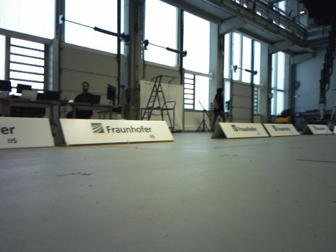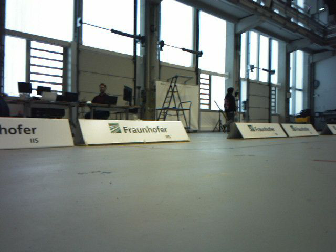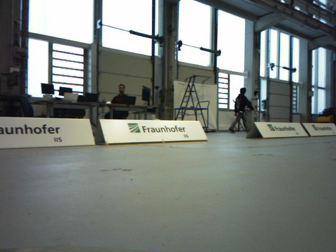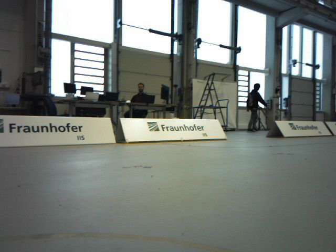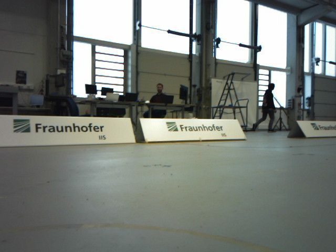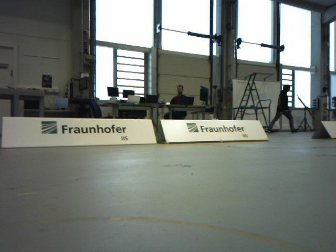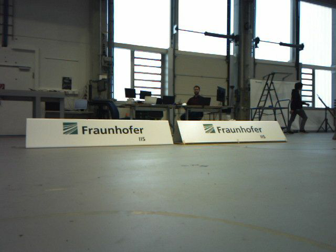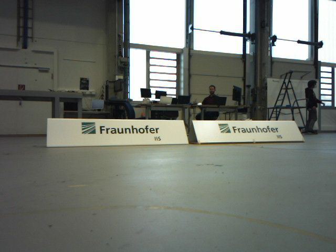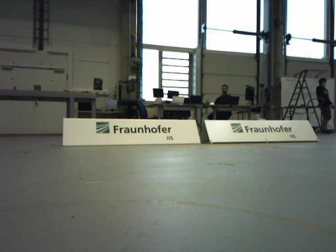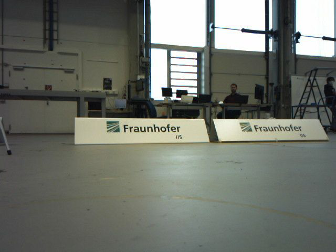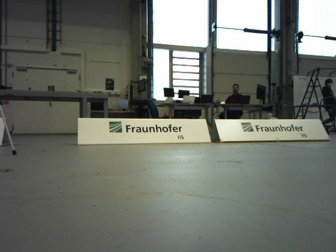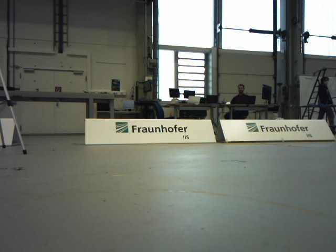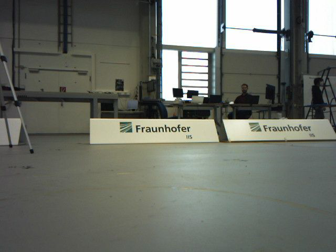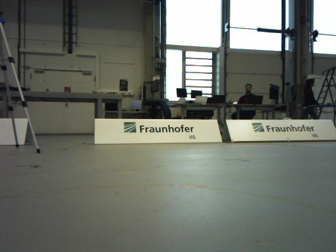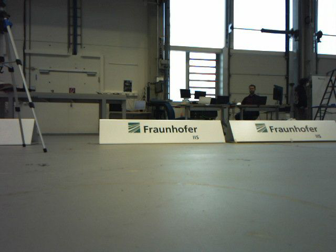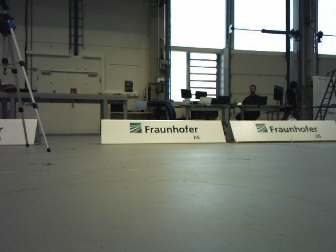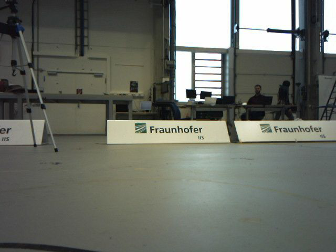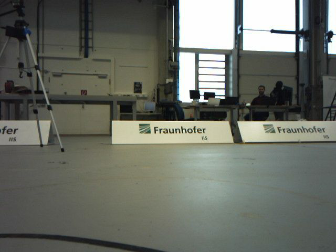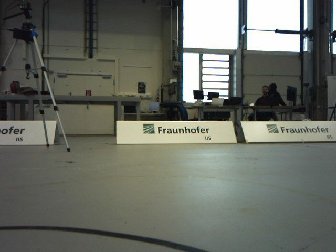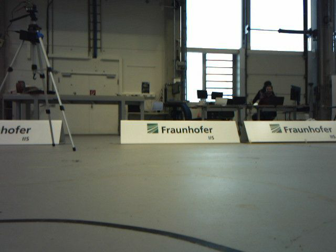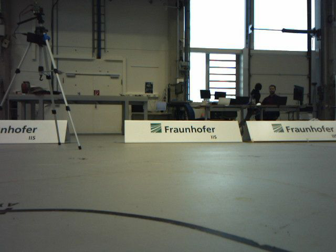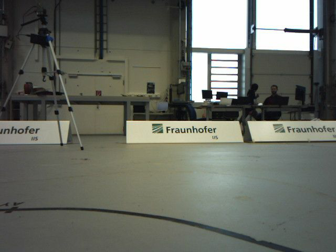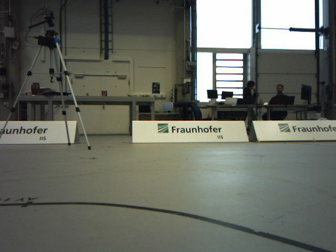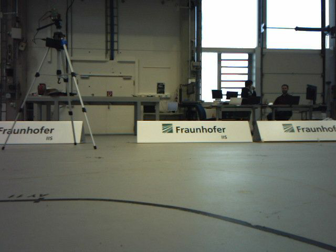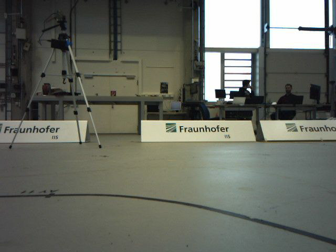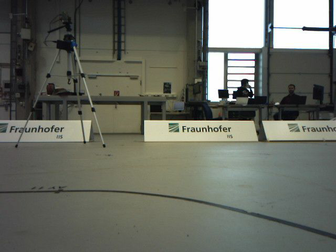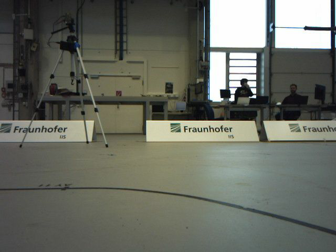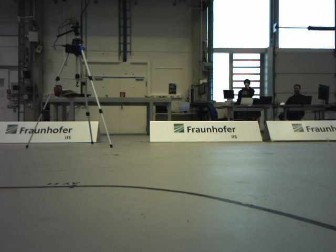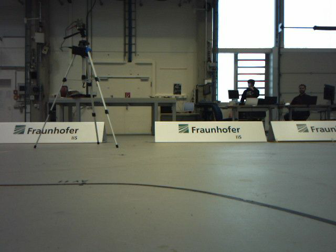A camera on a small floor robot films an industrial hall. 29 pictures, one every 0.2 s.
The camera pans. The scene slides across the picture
to the right.
The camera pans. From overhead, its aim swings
counterclockwise.
0.0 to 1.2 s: The camera pans to its left, which is counterclockwise from overhead, by about 25 degrees. It travels backward, about 0.2 m, so what stands in front gets smaller.
1.2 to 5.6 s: The scene slides to the right, as the camera pans about 25 degrees to its left. It travels backward, about 0.8 m, so what stands in front gets smaller.
The film runs backward here.
